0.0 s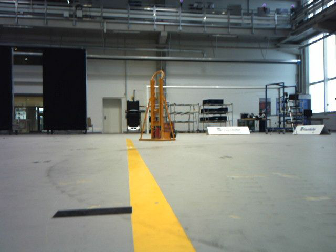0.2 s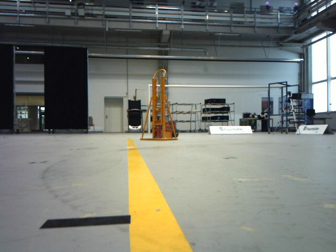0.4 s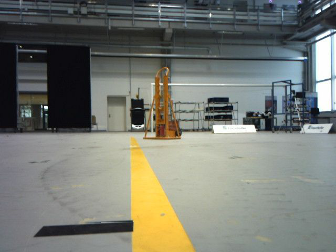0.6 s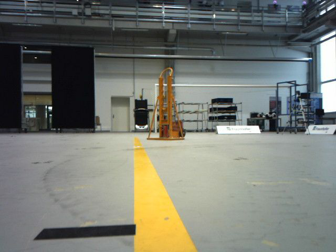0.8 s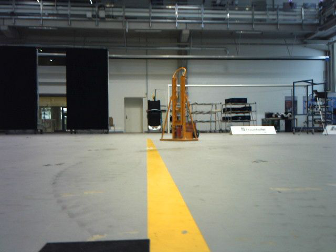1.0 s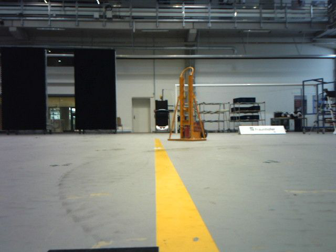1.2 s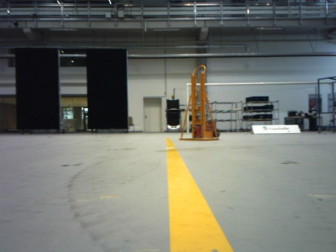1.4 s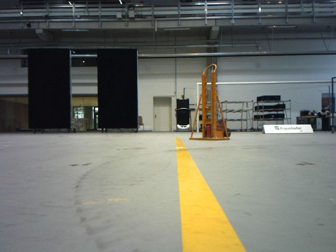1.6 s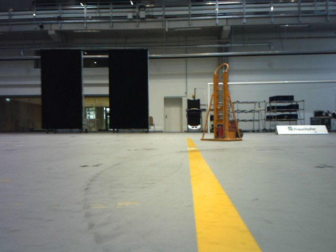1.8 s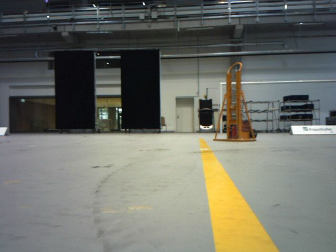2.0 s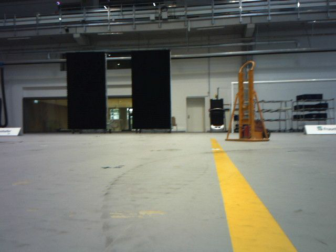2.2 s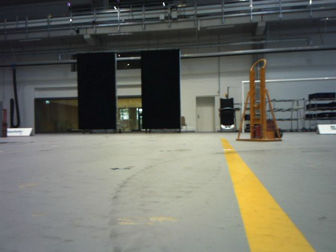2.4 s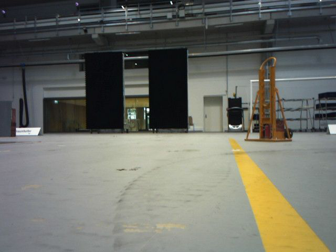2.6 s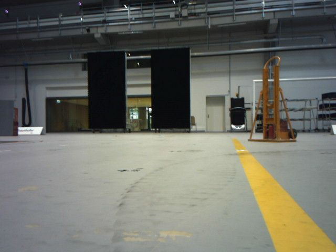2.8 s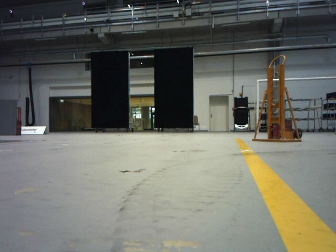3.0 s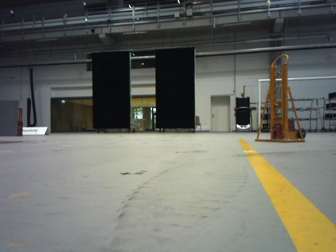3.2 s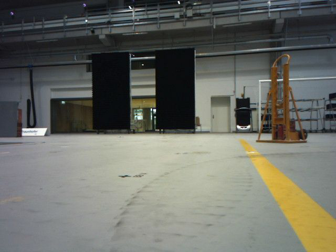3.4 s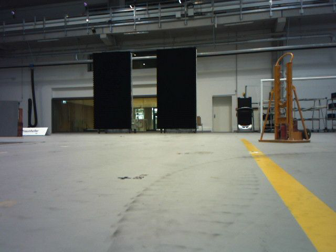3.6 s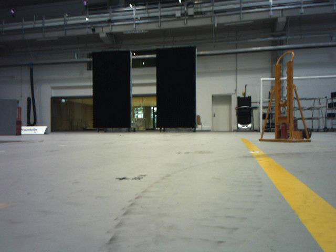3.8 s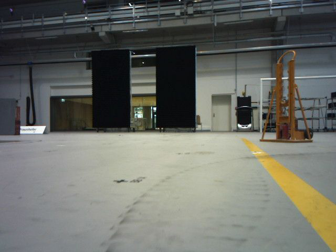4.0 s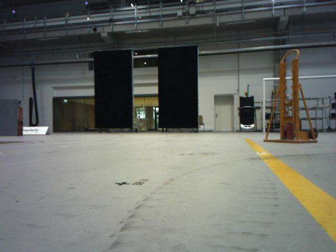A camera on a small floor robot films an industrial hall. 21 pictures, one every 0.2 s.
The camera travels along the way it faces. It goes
forward.
0.0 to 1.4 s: The scene slides to the right, as the camera pans about 10 degrees to its left. It travels forward, about 0.3 m, so what stands in front looms larger.
1.4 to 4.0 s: The camera pans to its left, which is counterclockwise from overhead, by about 10 degrees. It travels forward, about 0.5 m, so what stands in front looms larger.
The film runs forward here.
